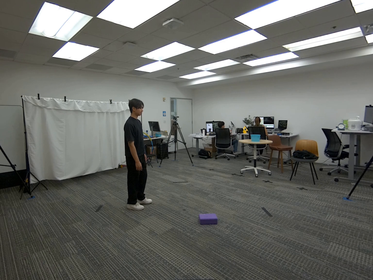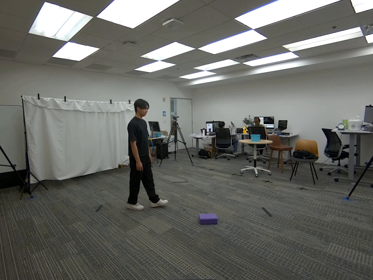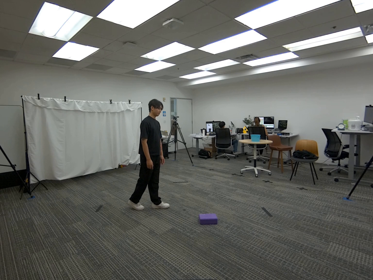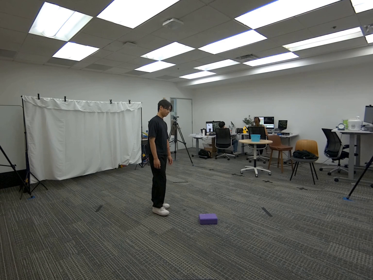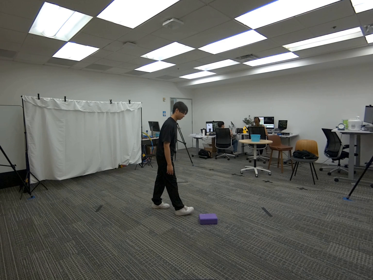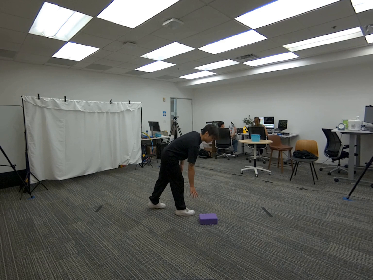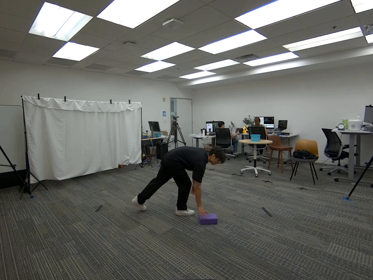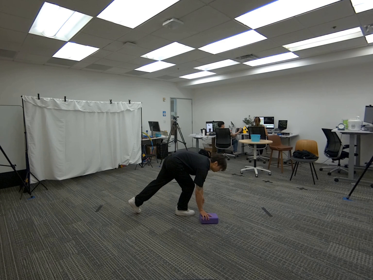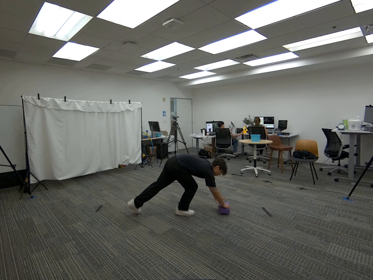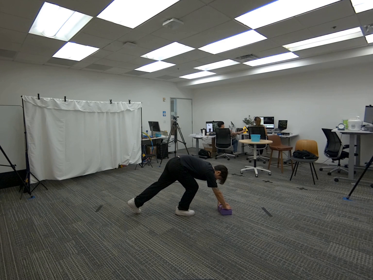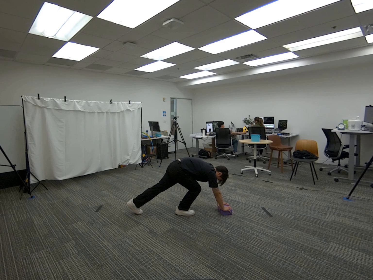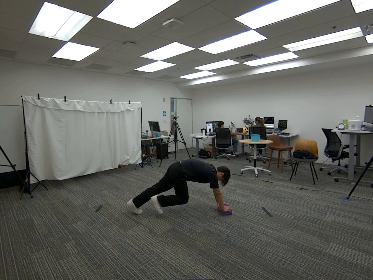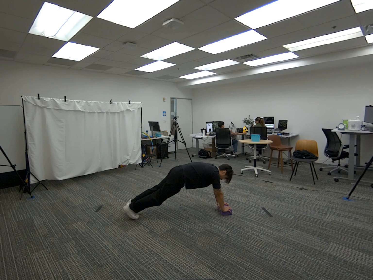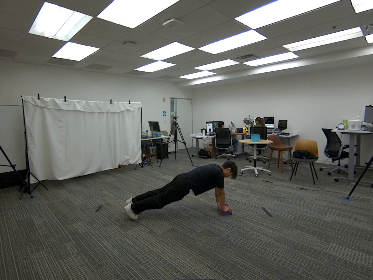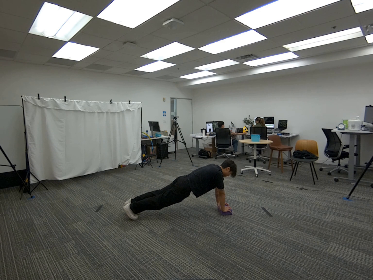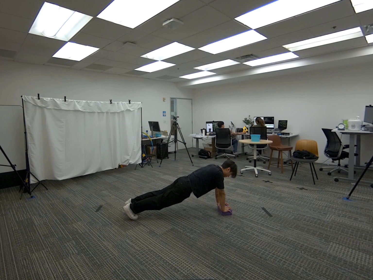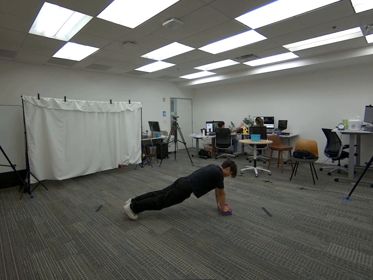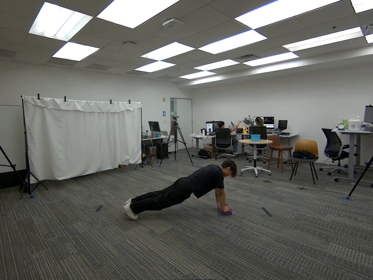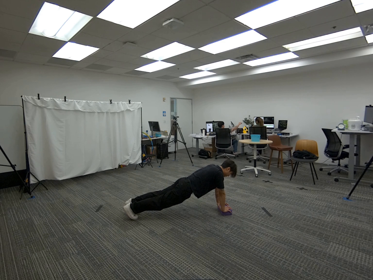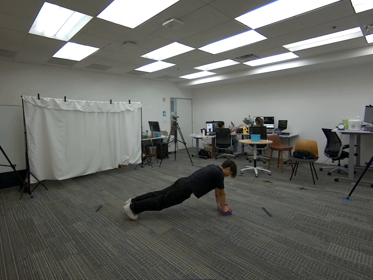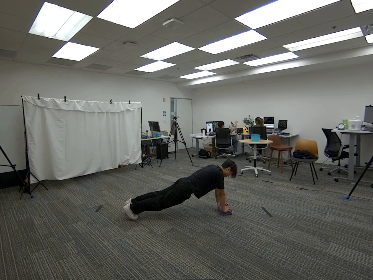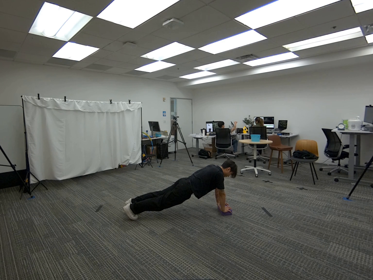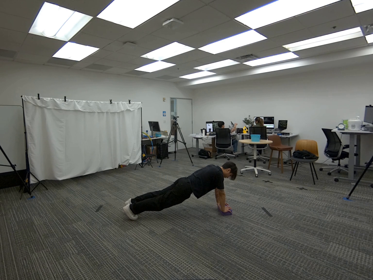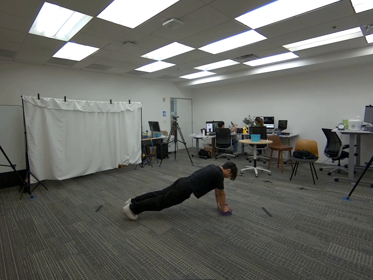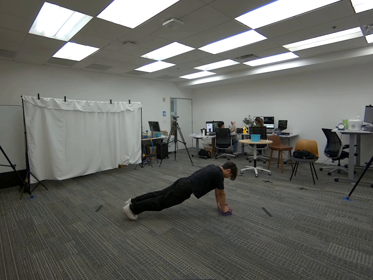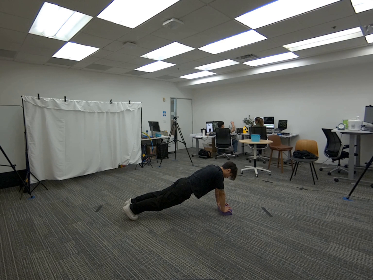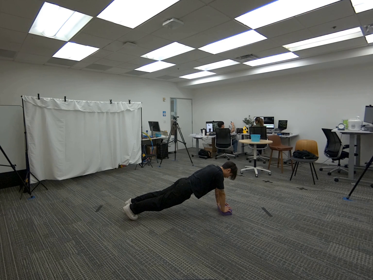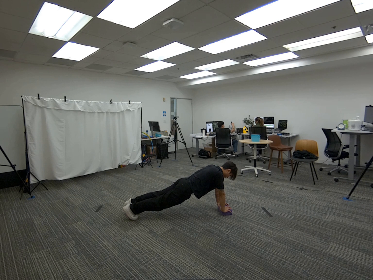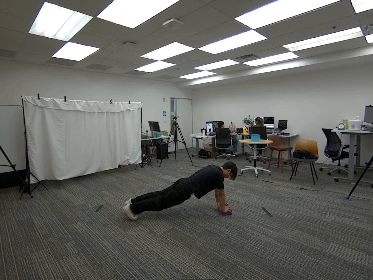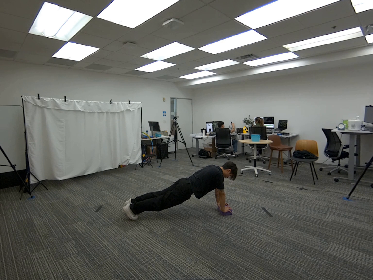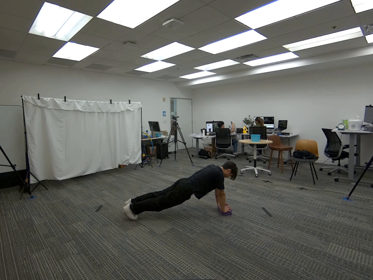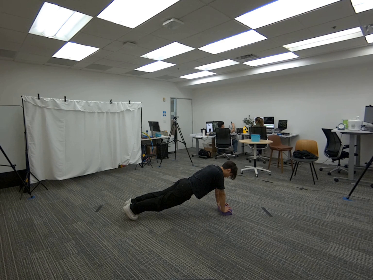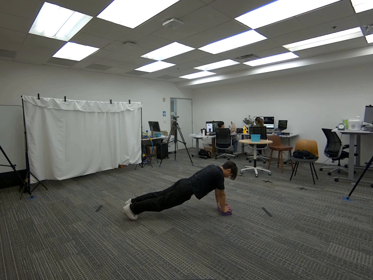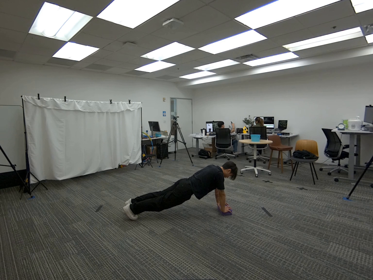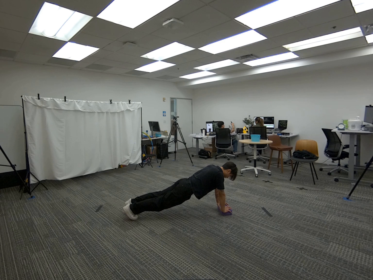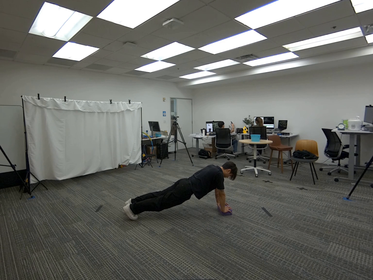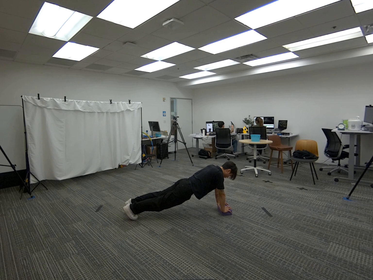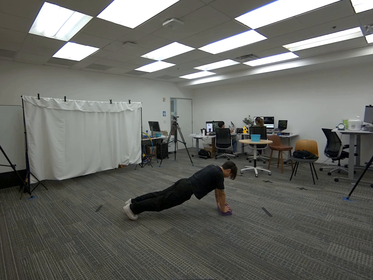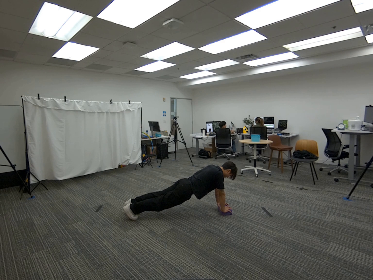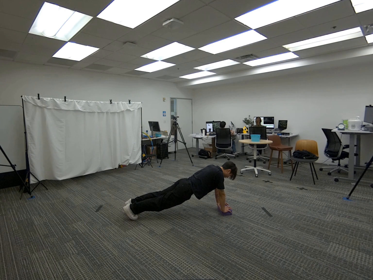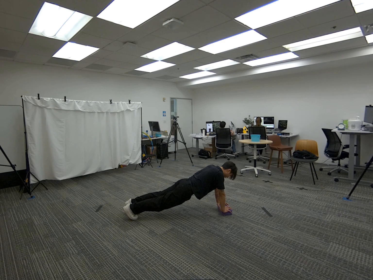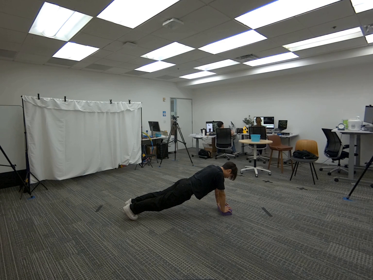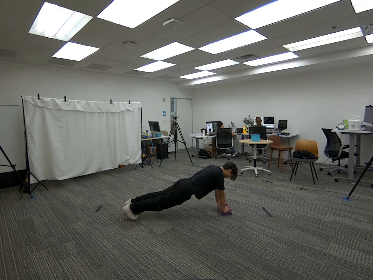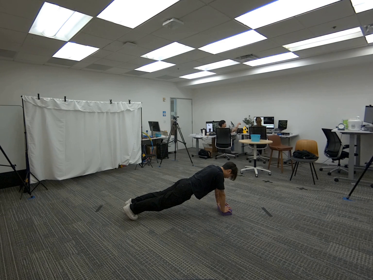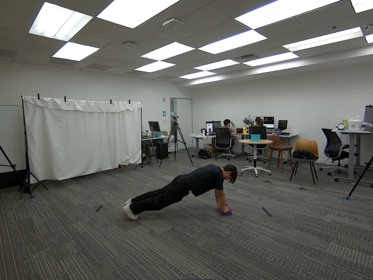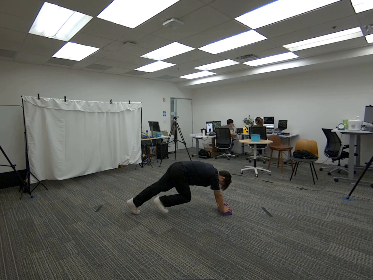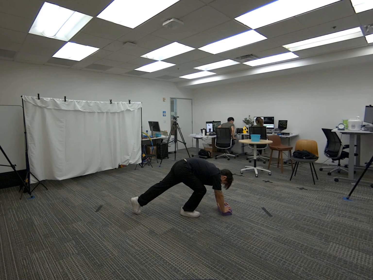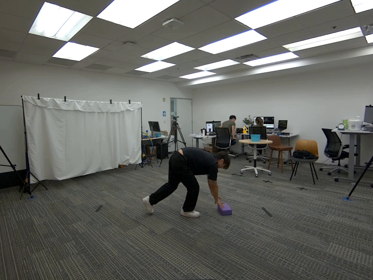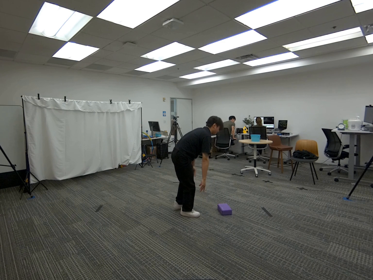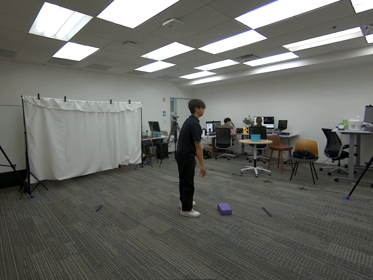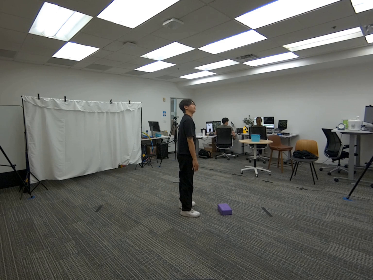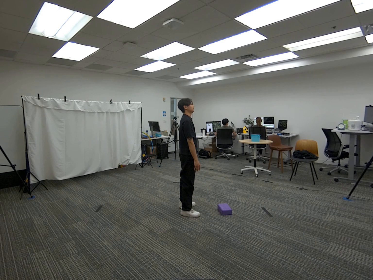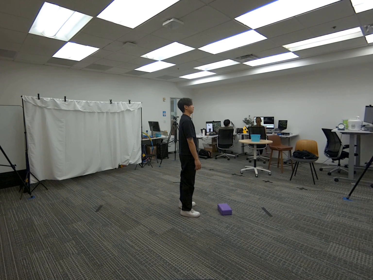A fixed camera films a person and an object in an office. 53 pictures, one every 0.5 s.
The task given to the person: Walk over to the yoga block on the ground and proceed to get into a plank position as you hold onto the yoga block. Hold the plank until the end of the session and then stand up.
